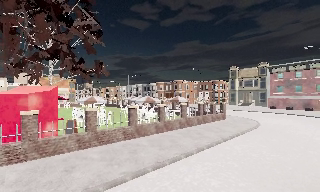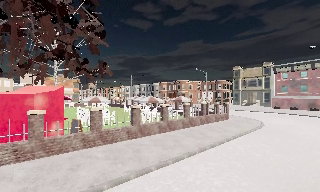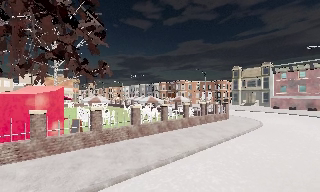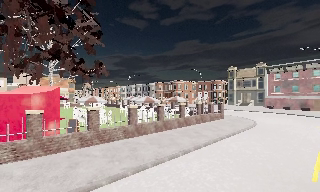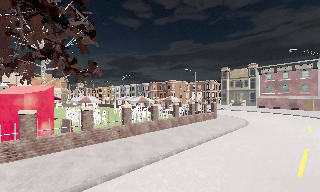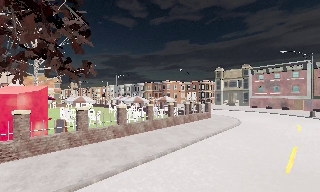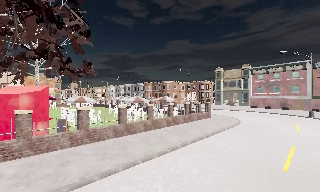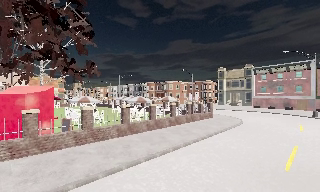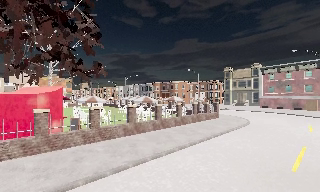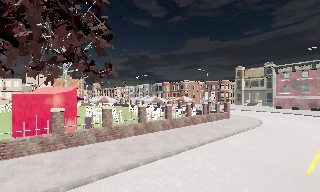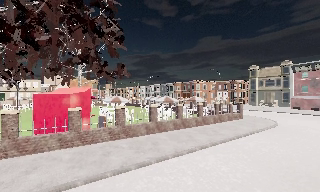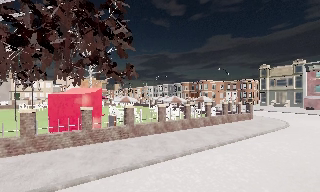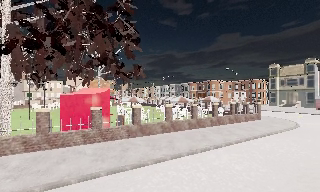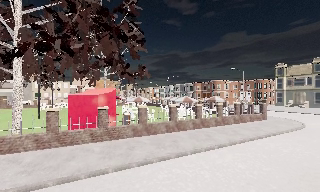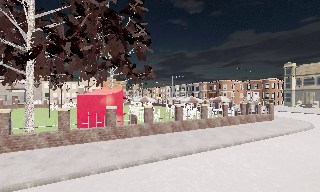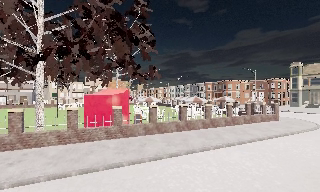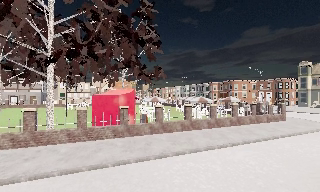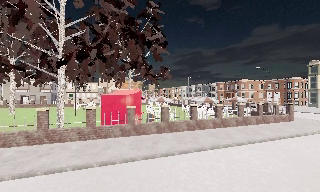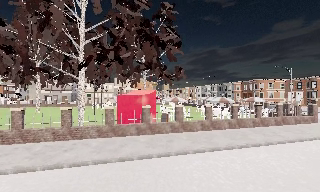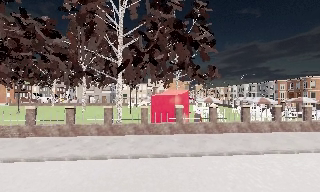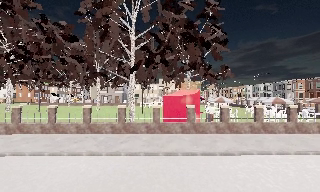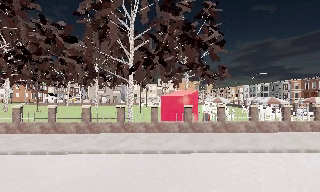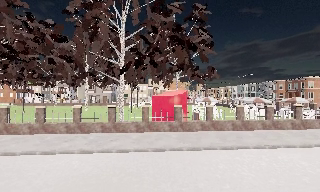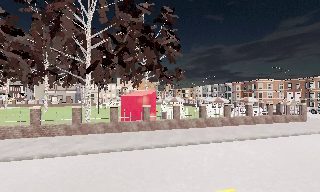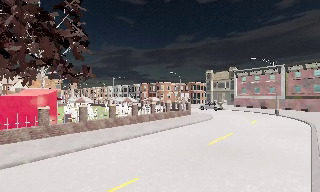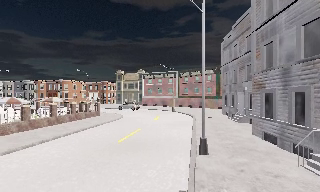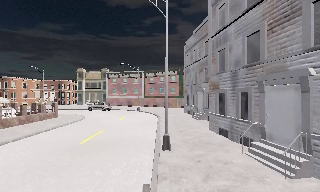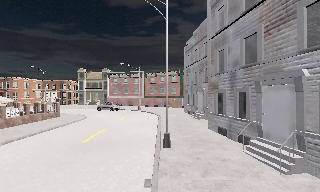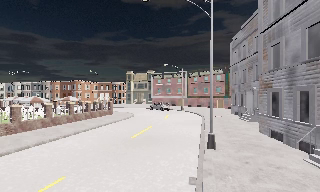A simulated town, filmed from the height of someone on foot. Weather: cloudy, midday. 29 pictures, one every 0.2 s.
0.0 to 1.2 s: The camera travels backward, about 0.5 m, so what stands in front gets smaller.
1.2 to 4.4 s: The scene slides to the right, as the camera pans about 40 degrees to its left. It travels backward, about 3 m.
4.4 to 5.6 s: The scene slides to the left, as the camera pans about 70 degrees to its right. It travels backward, about 1.5 m.
The film runs backward here.
